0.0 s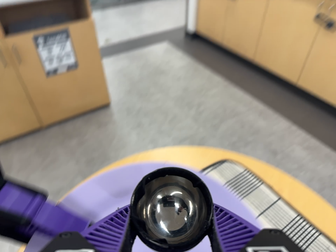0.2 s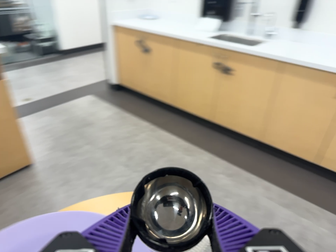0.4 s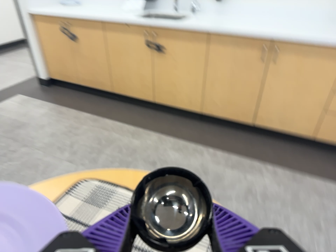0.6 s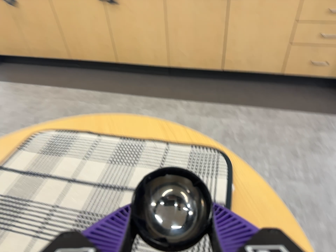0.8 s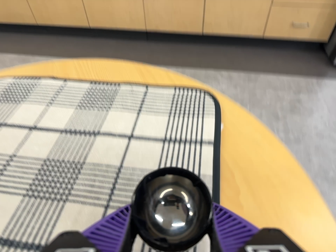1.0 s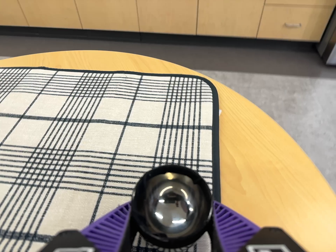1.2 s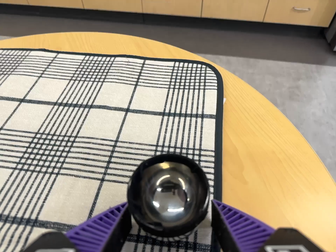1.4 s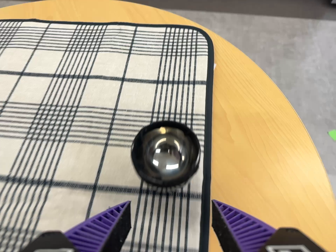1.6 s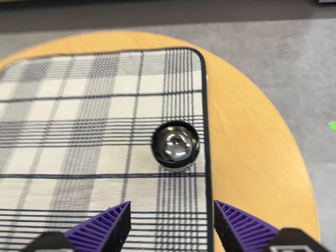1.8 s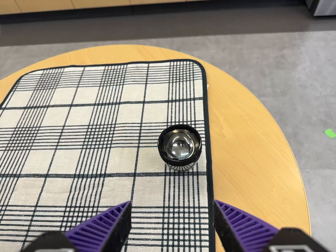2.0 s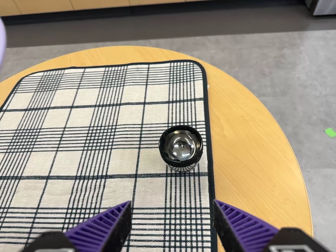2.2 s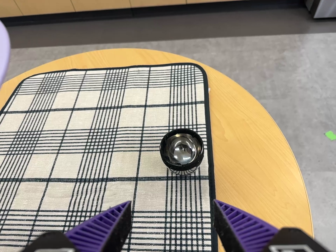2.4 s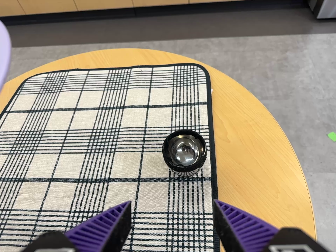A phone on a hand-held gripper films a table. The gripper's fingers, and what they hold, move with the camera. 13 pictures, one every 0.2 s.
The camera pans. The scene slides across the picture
to the left.
The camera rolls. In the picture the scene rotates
counterclockwise.
0.0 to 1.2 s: The scene slides to the left, as the camera pans about 40 degrees to its right. It travels toward the bottom of its view, to its right and forward, about 32 cm, so close, fixed things drift upward. It rolls about its line of sight by about 30 degrees, and the scene rotates counterclockwise.
1.2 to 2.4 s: The camera travels backward, about 16 cm, so what stands in front gets smaller.
The film runs forward here.
